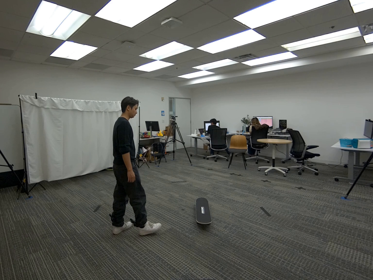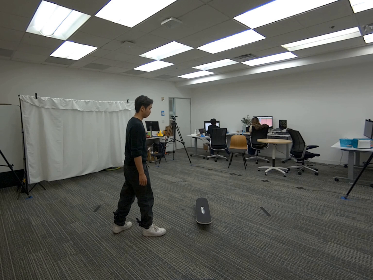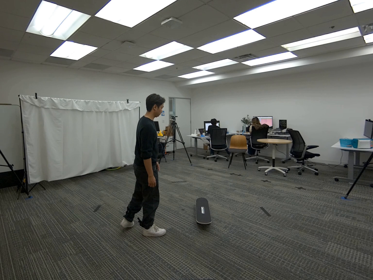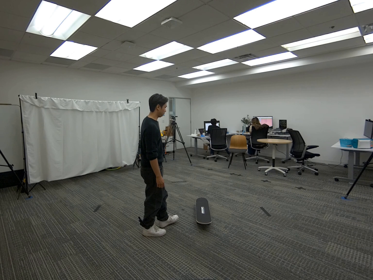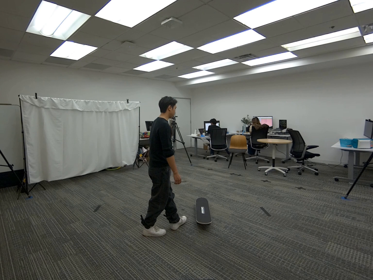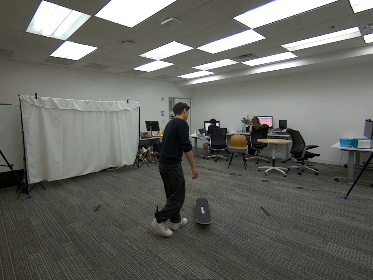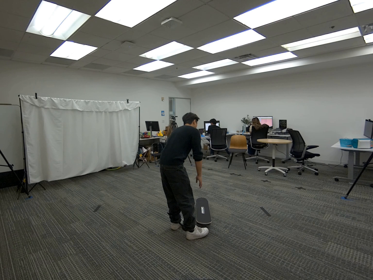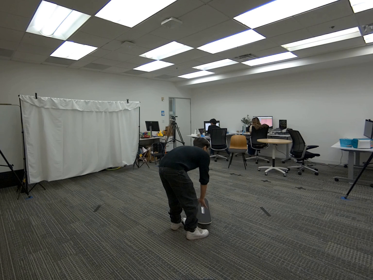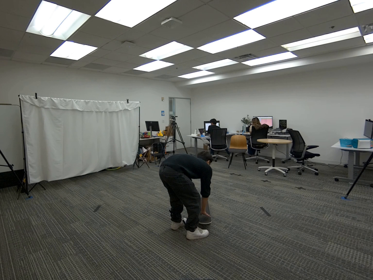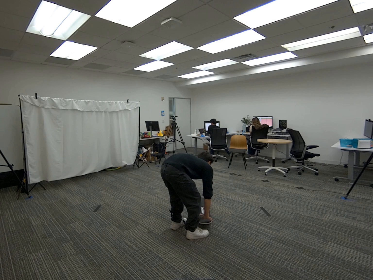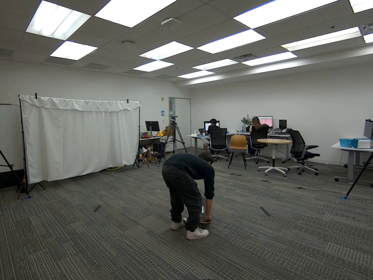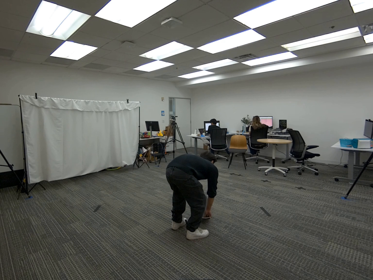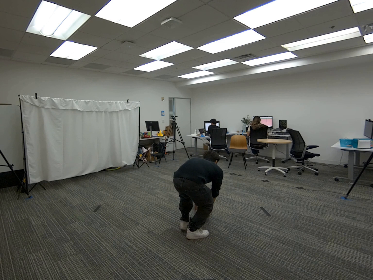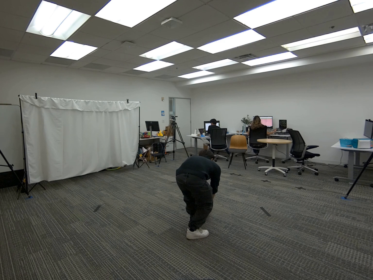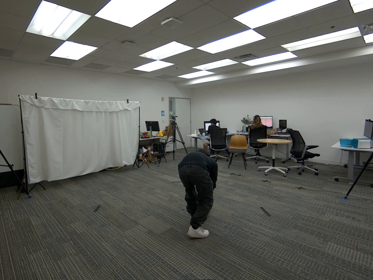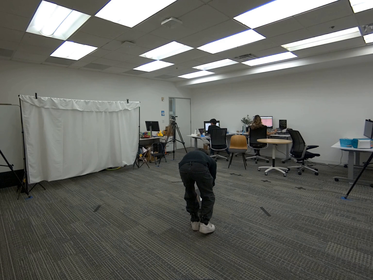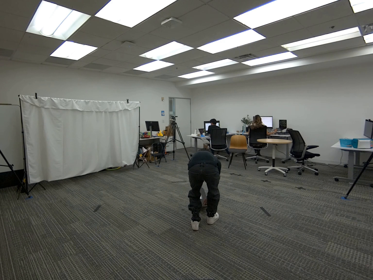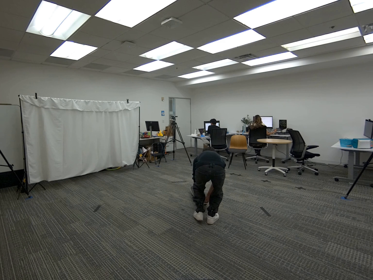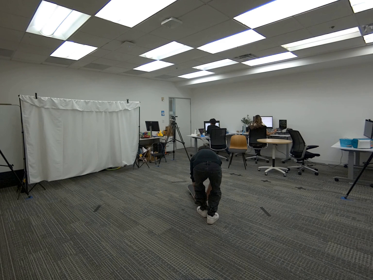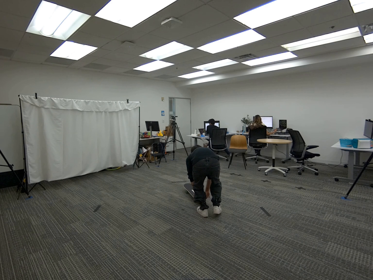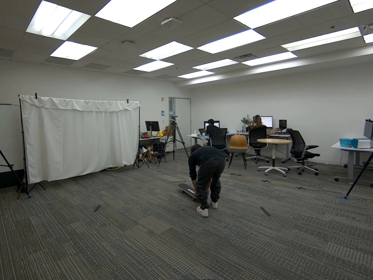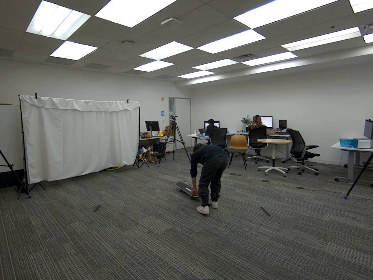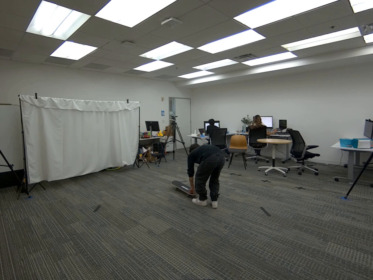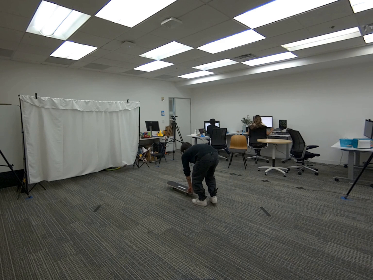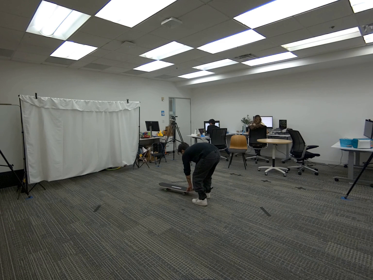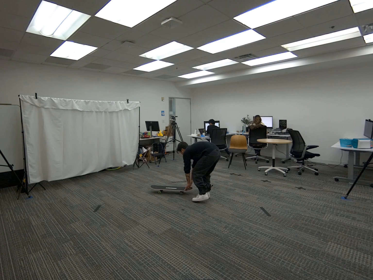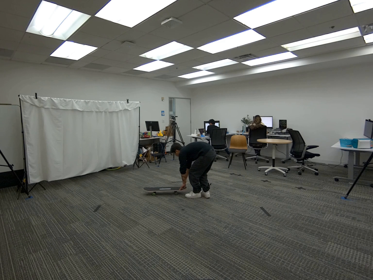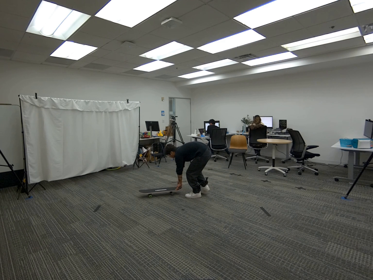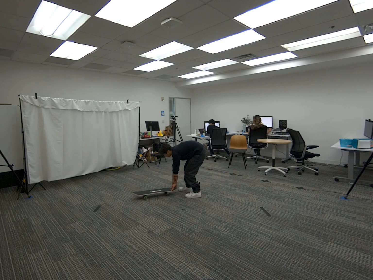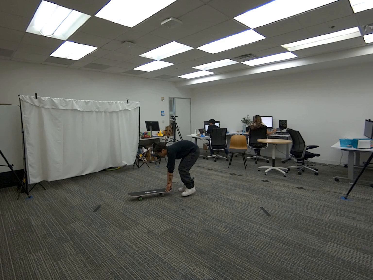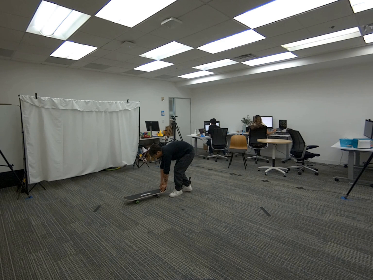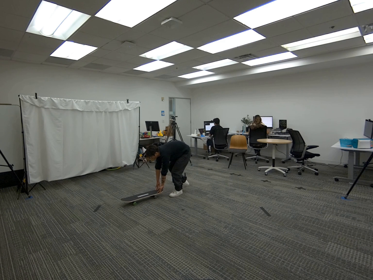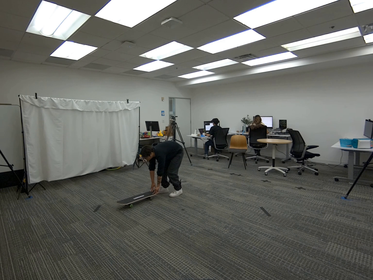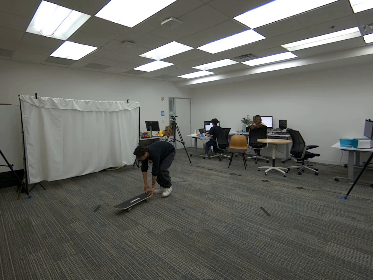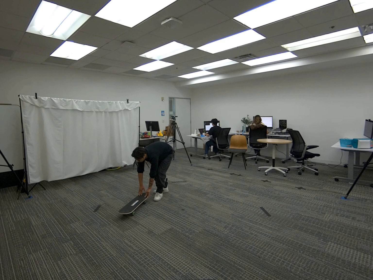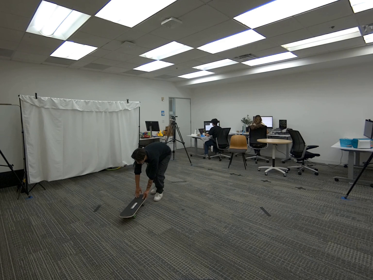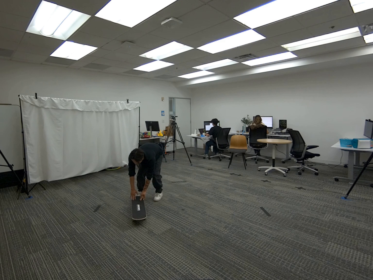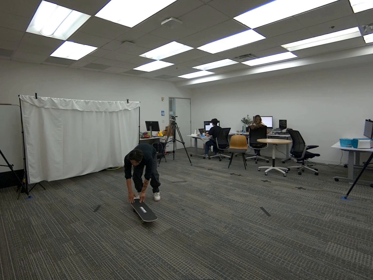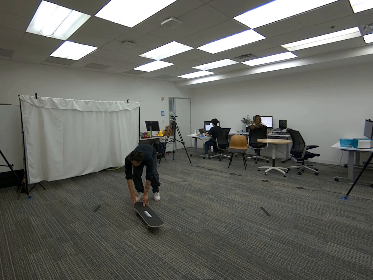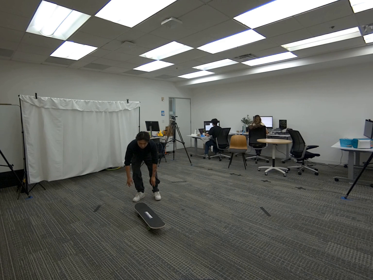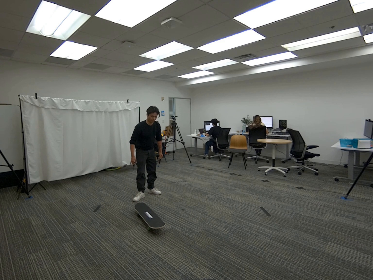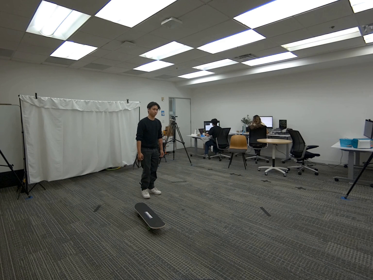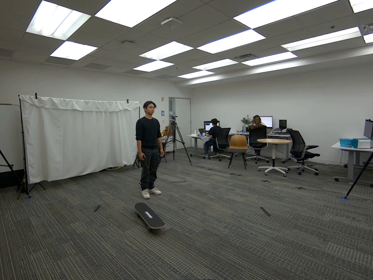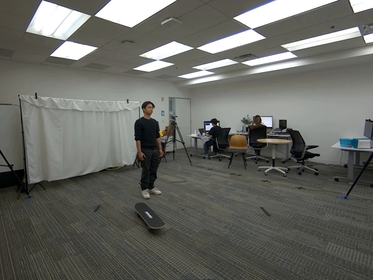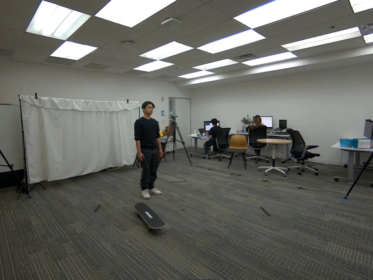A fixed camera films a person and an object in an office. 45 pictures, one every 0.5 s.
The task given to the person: Walk to the skateboard on the ground. Place your hands on the skateboard and push it around the ground within the bounding area.
